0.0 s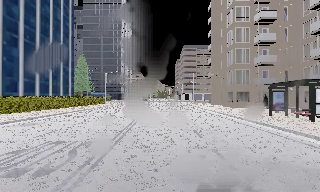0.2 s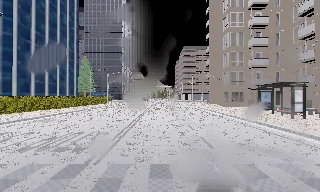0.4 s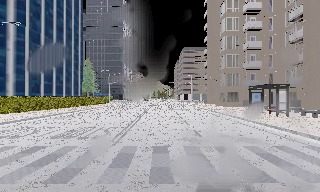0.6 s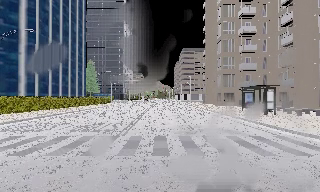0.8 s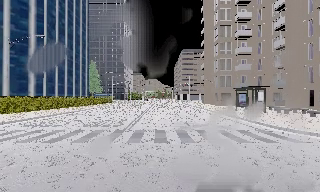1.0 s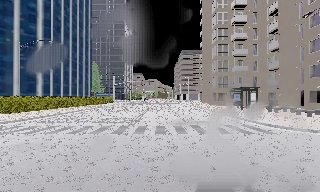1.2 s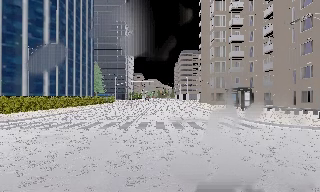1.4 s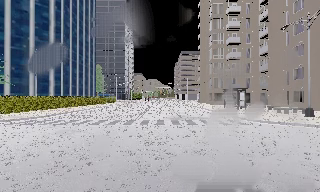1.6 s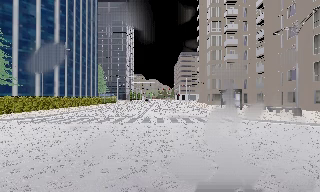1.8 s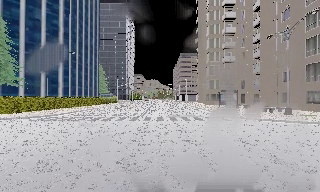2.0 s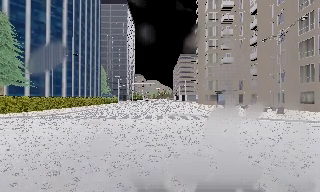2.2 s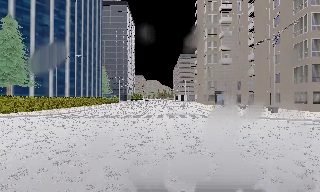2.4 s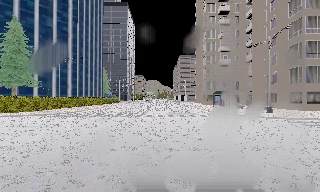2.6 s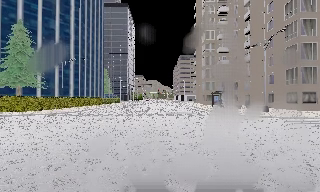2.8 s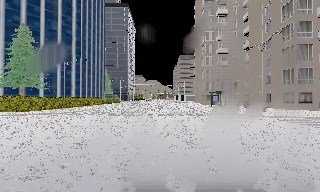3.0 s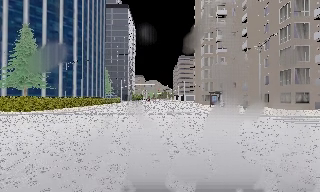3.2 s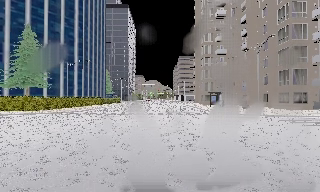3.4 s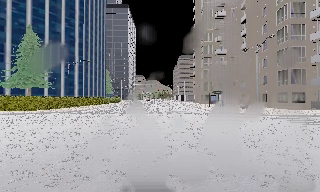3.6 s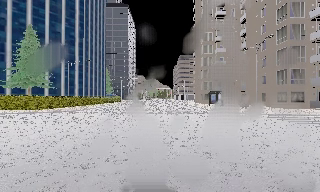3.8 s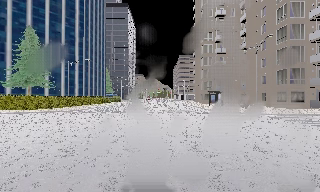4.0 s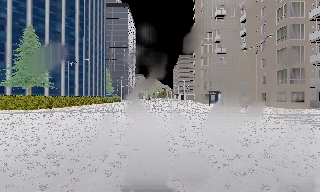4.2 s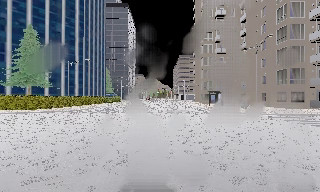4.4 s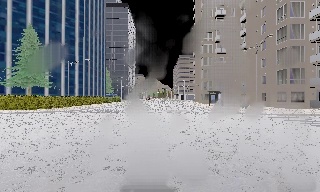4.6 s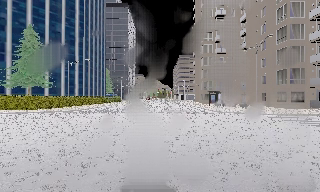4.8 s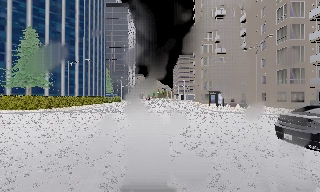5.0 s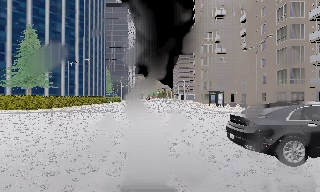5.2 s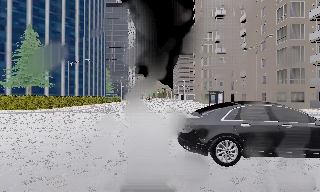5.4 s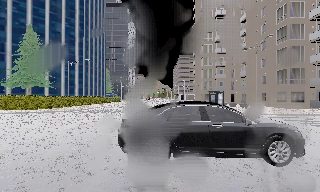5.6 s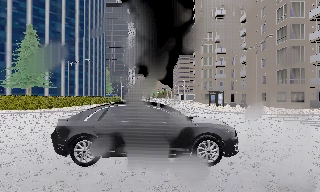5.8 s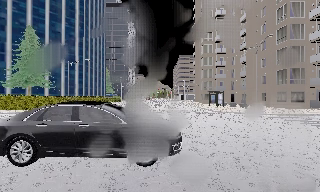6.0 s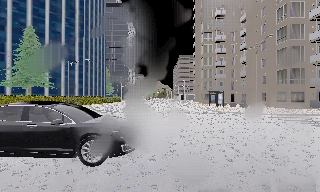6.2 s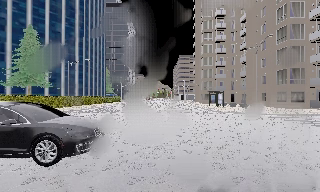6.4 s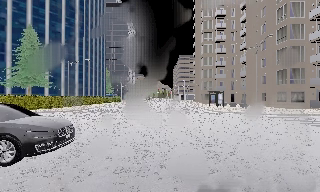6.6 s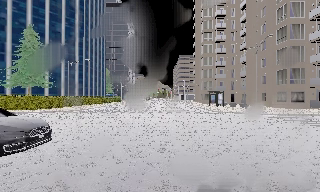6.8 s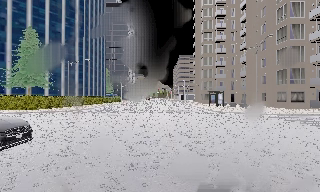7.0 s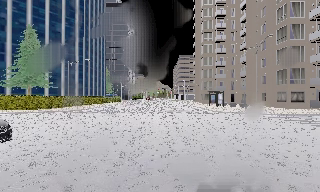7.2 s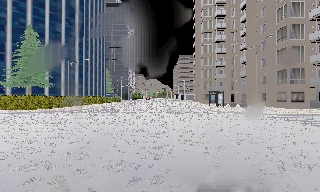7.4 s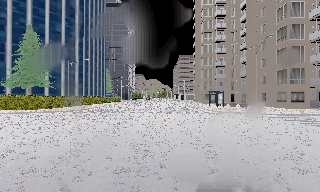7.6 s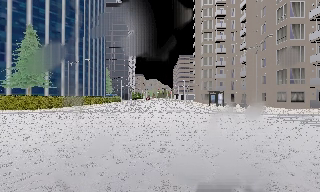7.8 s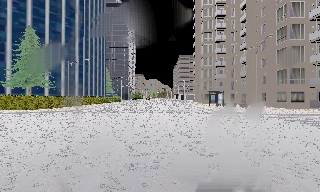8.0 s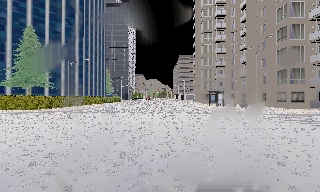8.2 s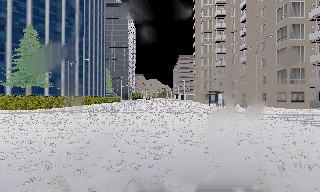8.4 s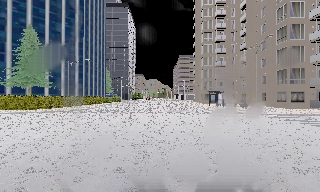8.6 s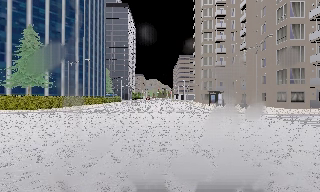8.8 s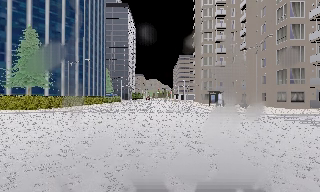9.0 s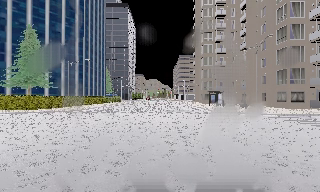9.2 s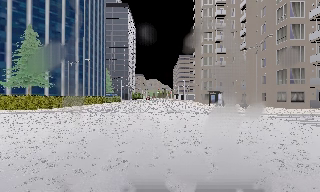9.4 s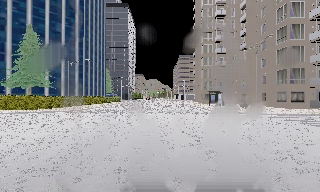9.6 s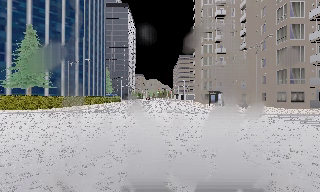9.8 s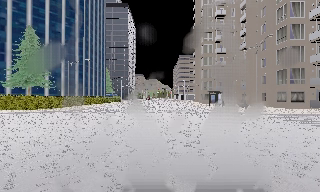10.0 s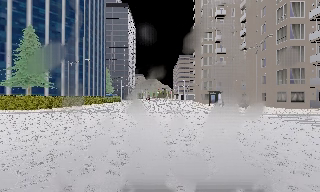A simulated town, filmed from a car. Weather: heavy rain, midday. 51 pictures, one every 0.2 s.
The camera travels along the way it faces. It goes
backward.
0.0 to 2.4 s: The camera travels backward, about 14 m, so what stands in front gets smaller. It loses speed.
2.4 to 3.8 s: The camera travels backward, about 2.5 m, so what stands in front gets smaller. It loses speed.
3.8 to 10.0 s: The camera keeps its place and its aim.
The film runs backward here.
